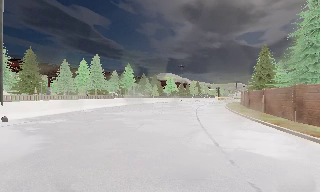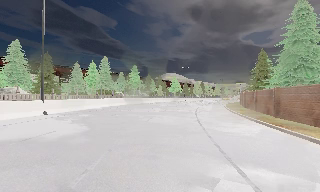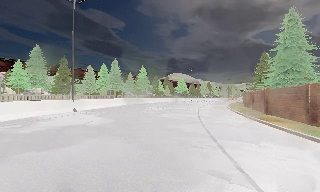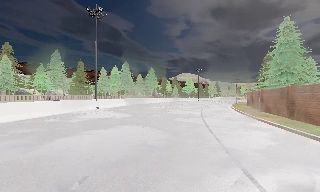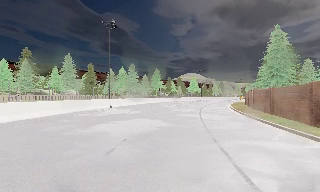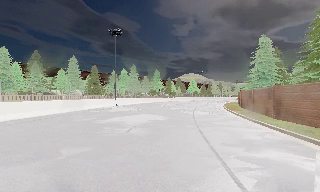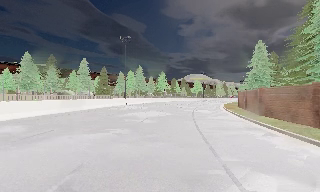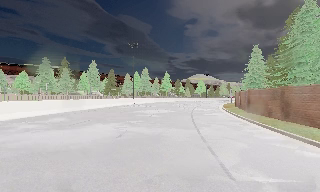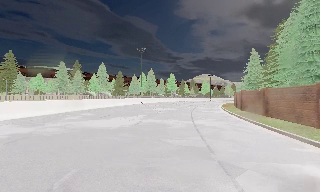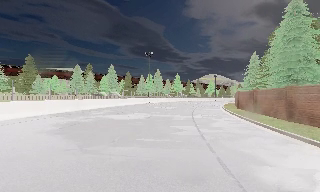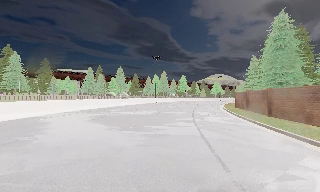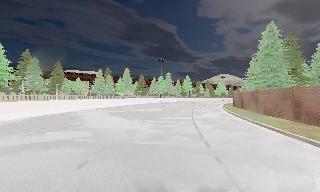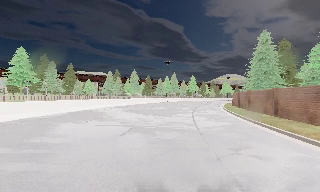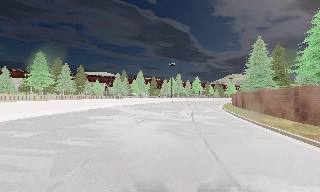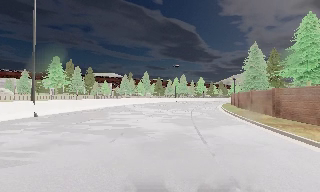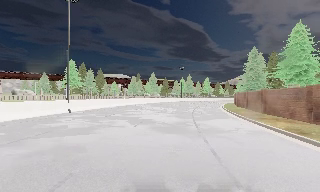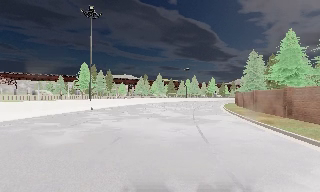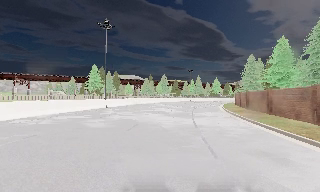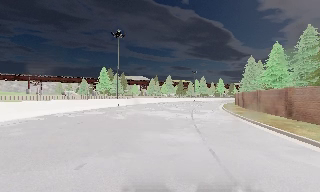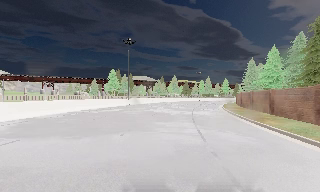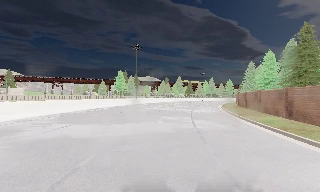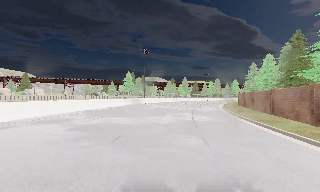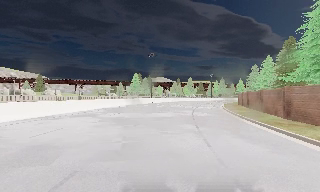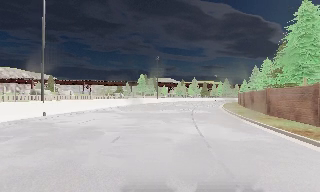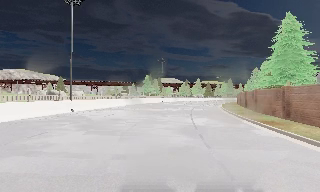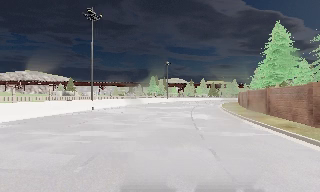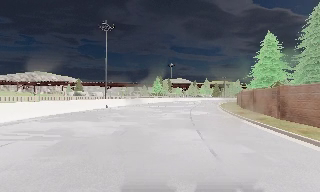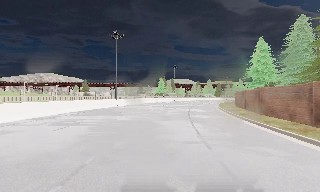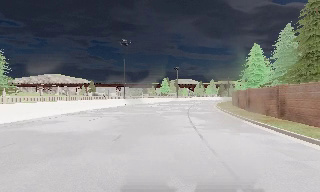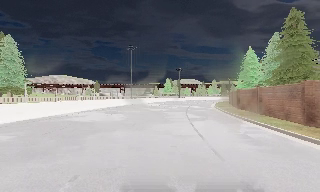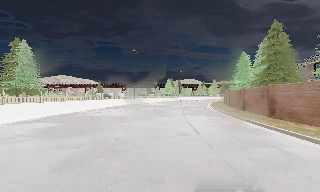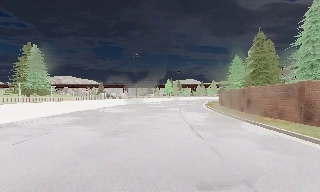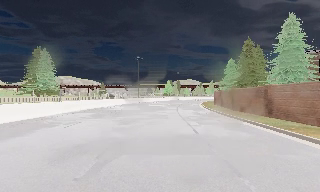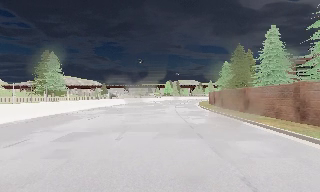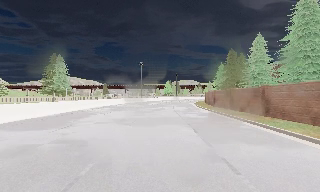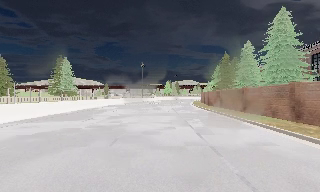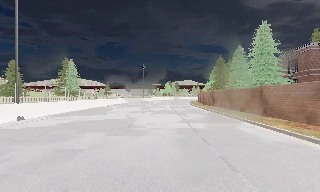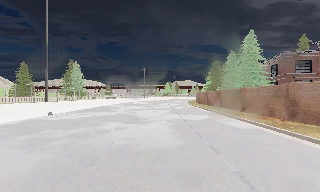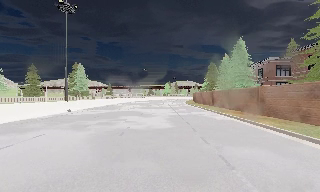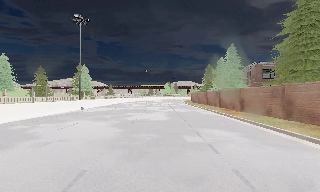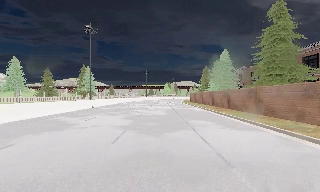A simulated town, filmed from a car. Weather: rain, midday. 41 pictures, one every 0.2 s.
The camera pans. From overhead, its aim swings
counterclockwise.
The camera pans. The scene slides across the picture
to the right.
0.0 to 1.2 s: The scene slides to the right, as the camera pans about 10 degrees to its left. It travels backward, about 17 m, so what stands in front gets smaller.
1.2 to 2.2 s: The camera travels backward, about 15 m, so what stands in front gets smaller.
2.2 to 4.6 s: The camera pans to its left, which is counterclockwise from overhead, by about 25 degrees. It travels backward, about 35 m, so what stands in front gets smaller.
4.6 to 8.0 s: The camera travels backward, about 50 m, so what stands in front gets smaller.
The film runs backward here.
